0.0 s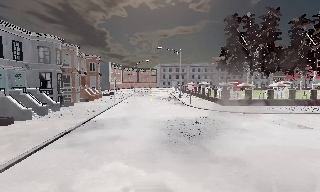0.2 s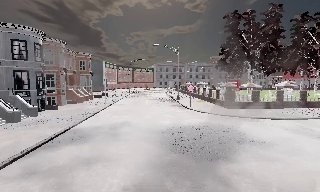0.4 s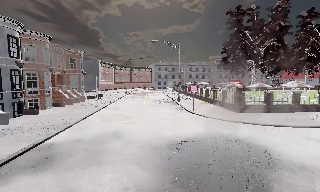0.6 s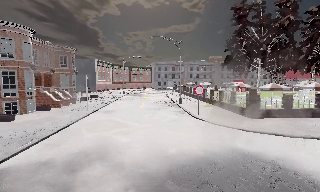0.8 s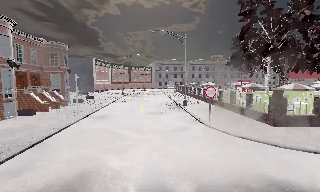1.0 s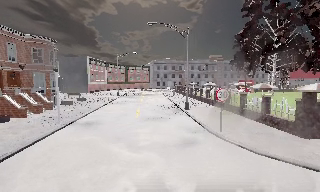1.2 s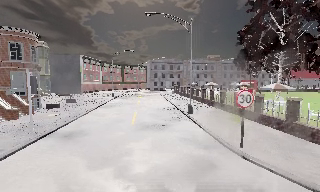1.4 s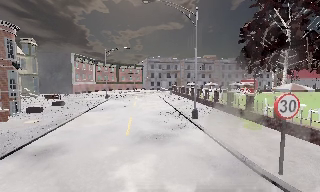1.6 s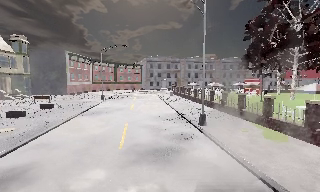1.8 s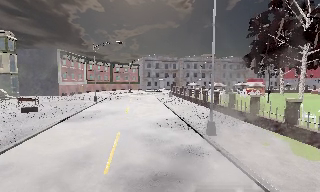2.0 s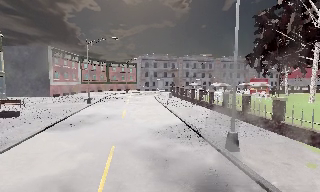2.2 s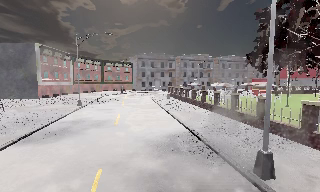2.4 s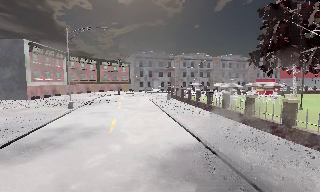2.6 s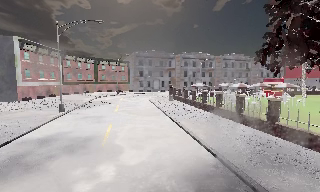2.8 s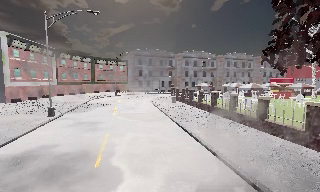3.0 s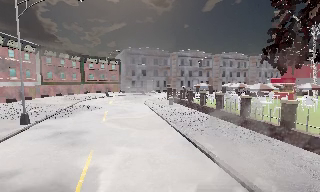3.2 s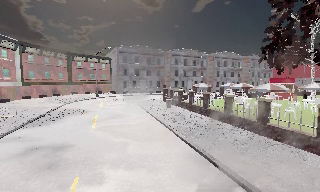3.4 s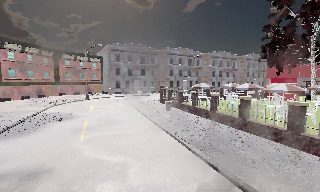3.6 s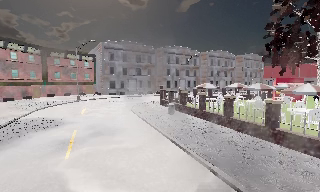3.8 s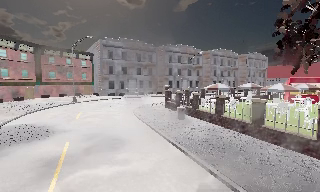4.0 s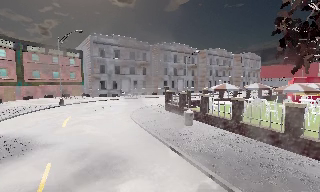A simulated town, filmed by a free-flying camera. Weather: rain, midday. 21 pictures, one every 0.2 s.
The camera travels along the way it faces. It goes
forward.
0.0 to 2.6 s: The camera travels forward, about 25 m, so what stands in front looms larger.
2.6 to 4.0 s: The camera pans to its right, which is clockwise from overhead, by about 15 degrees. It travels forward, about 13 m, so what stands in front looms larger.
The film runs forward here.
